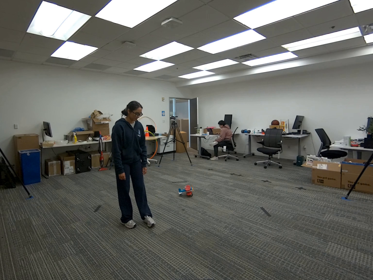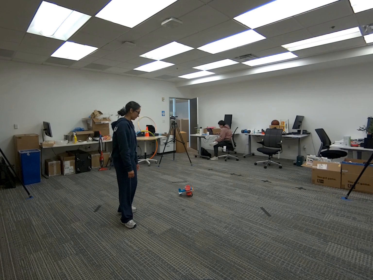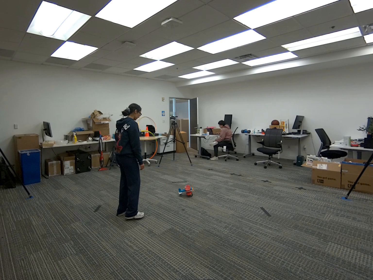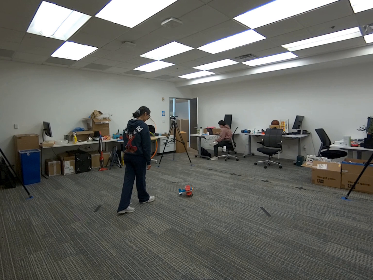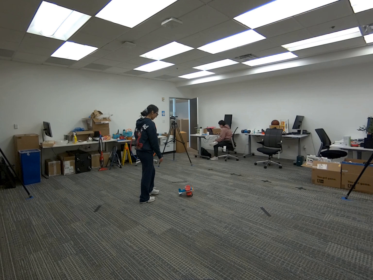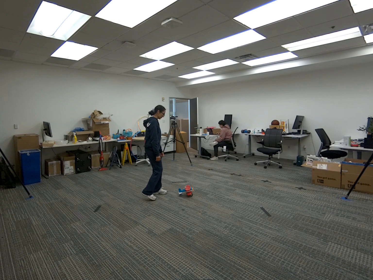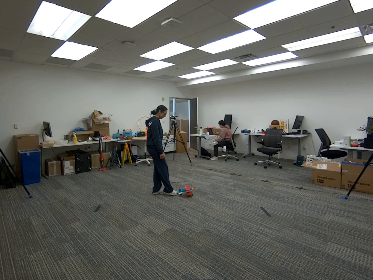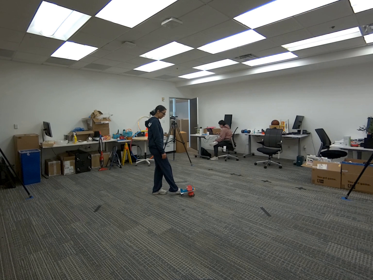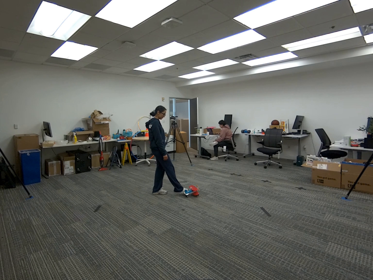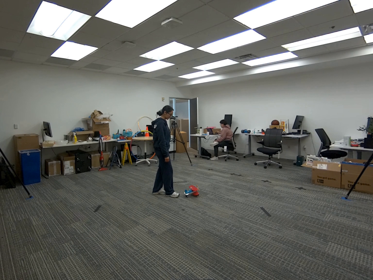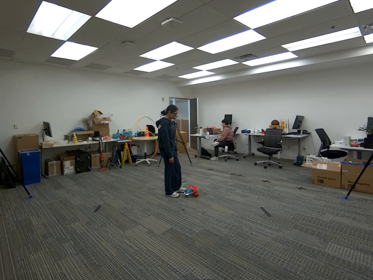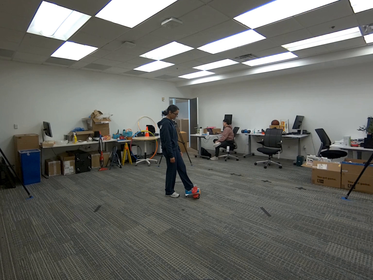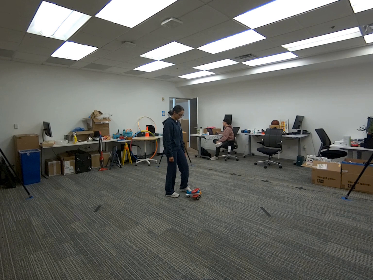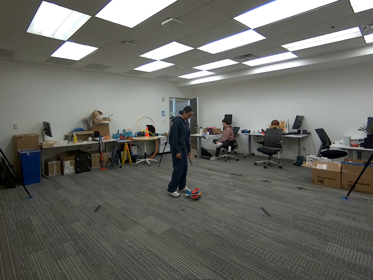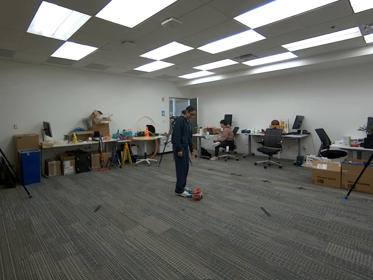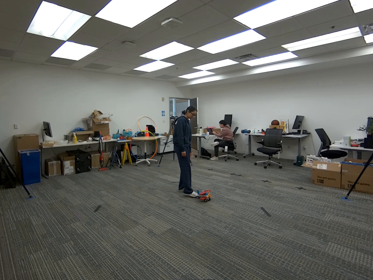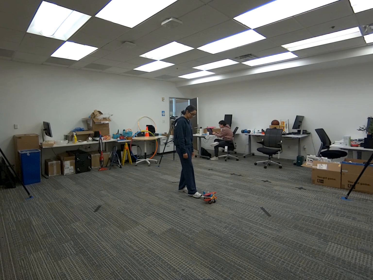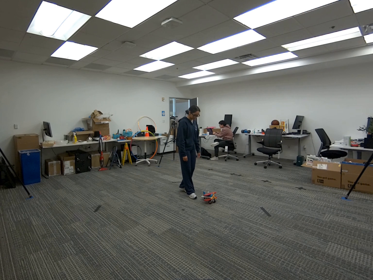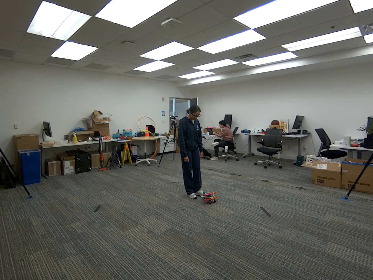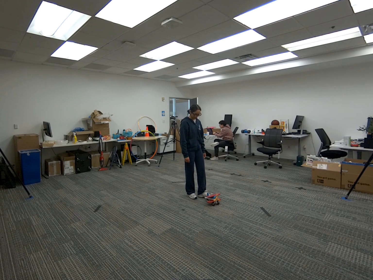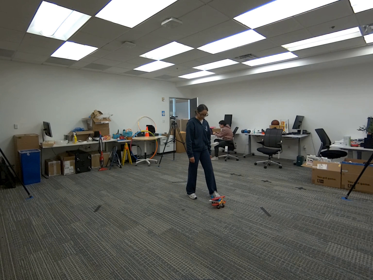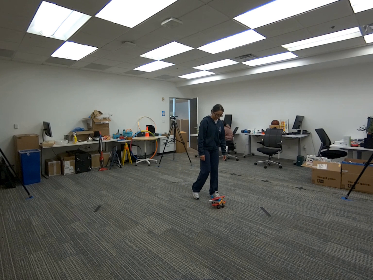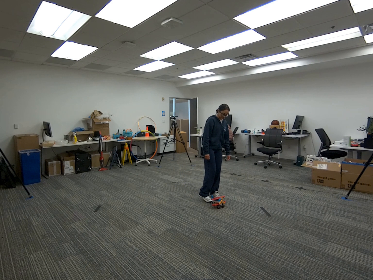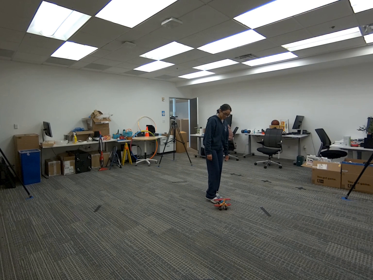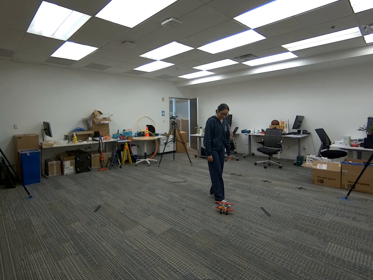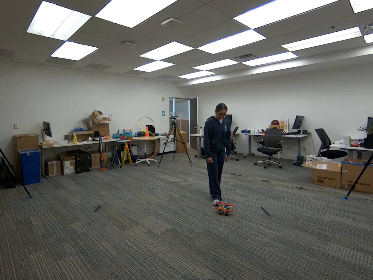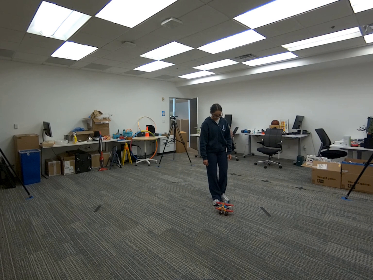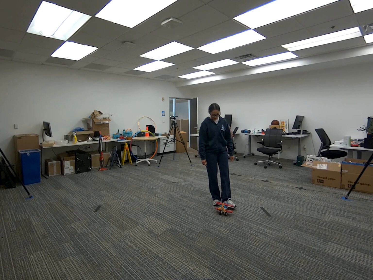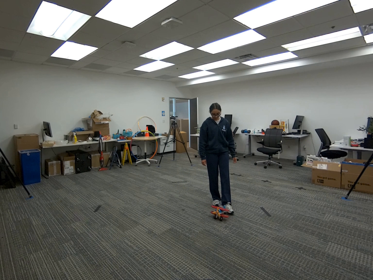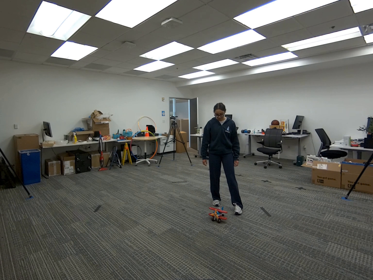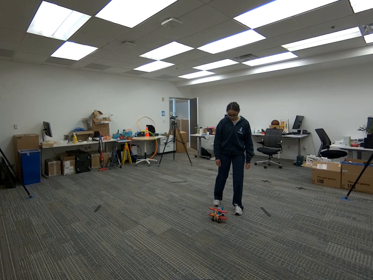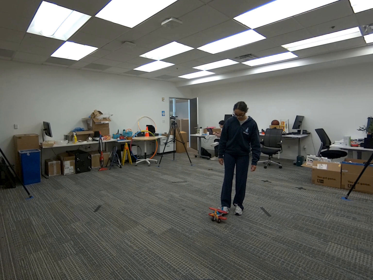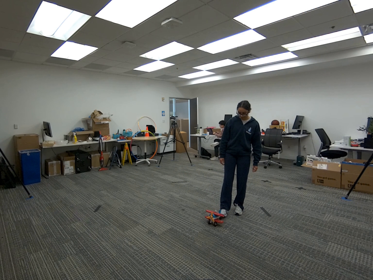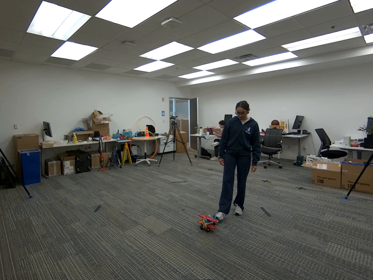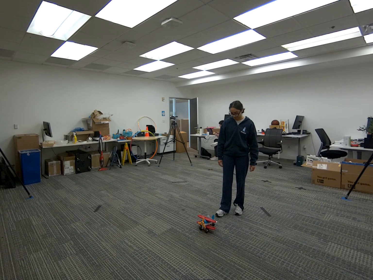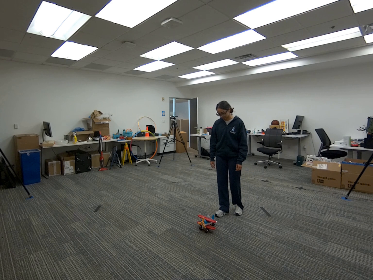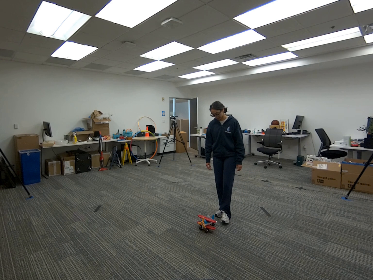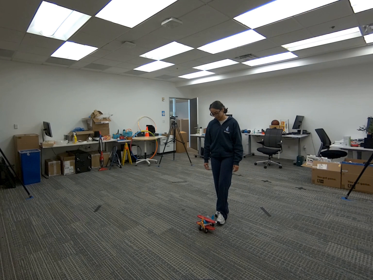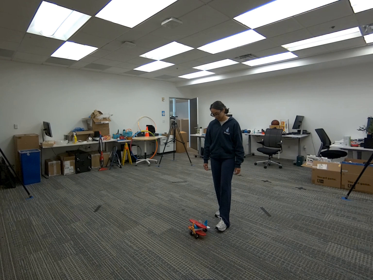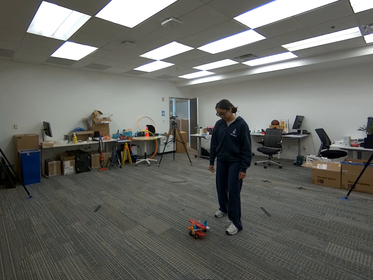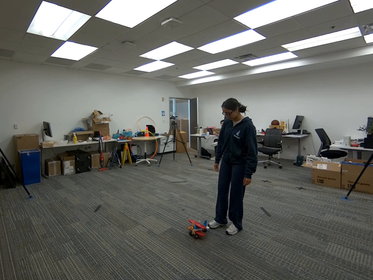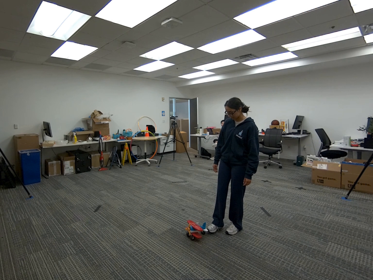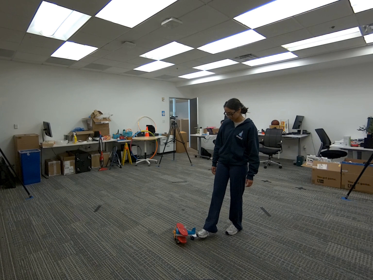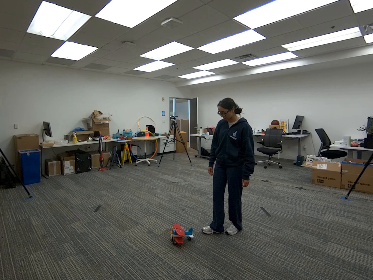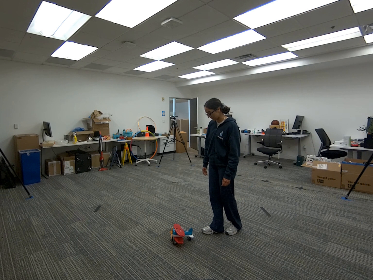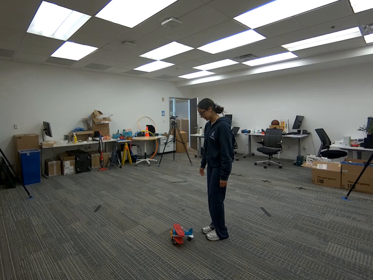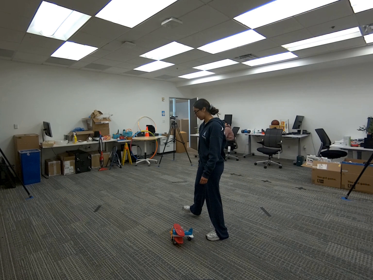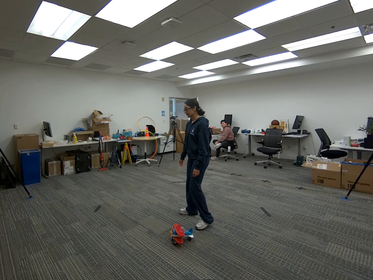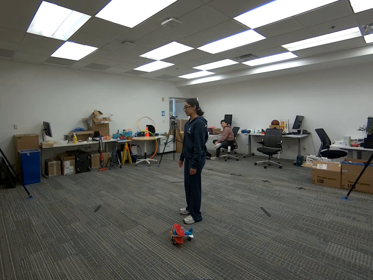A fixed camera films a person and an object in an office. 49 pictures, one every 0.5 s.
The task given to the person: Walk to the toy airplane on the ground. Use your feet to push the plane along the ground until finished.
